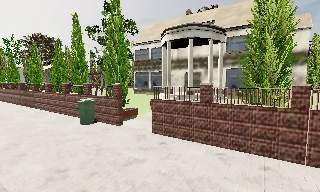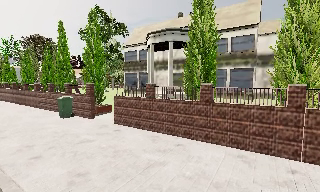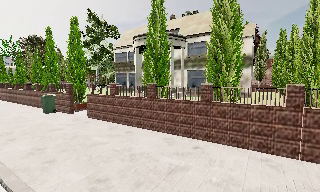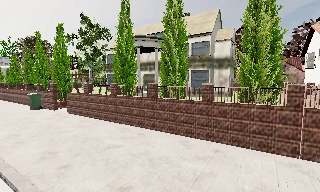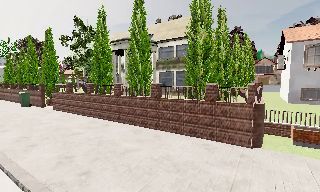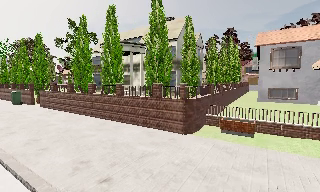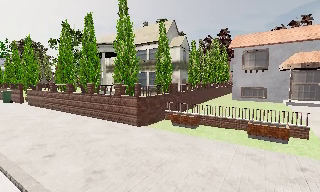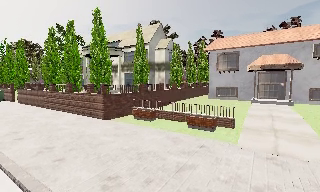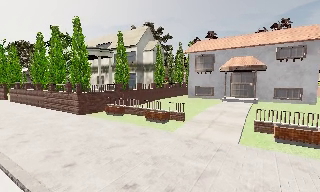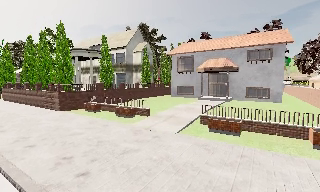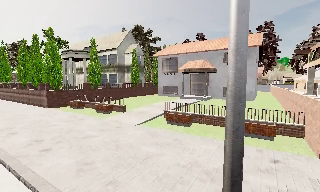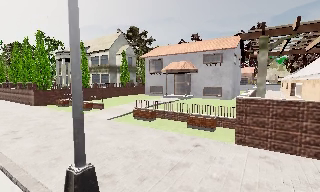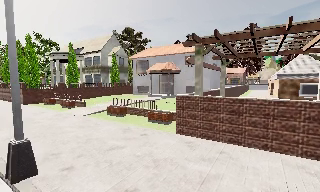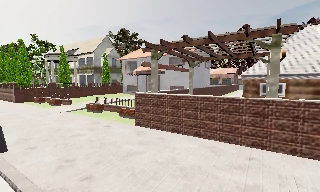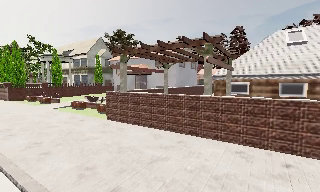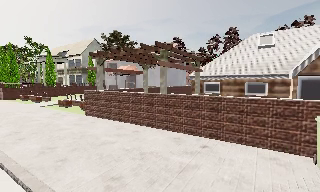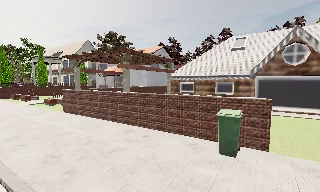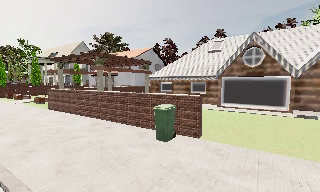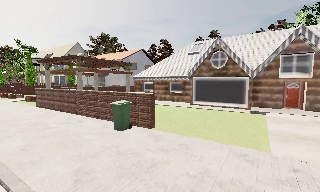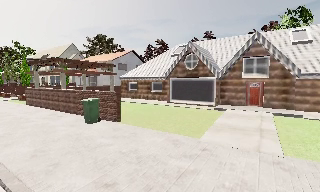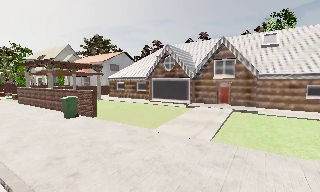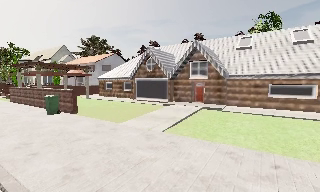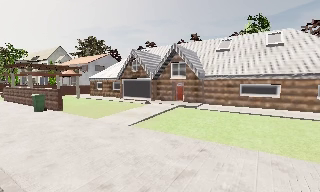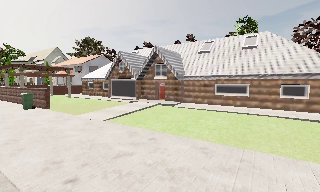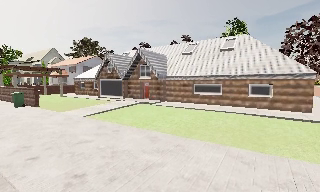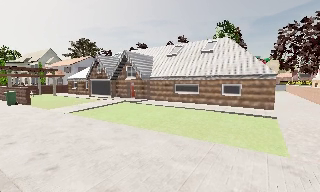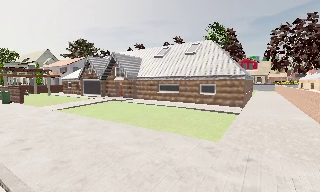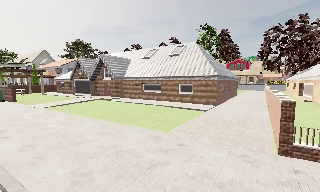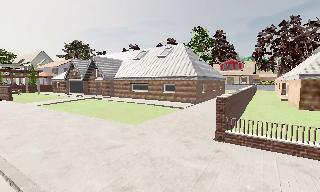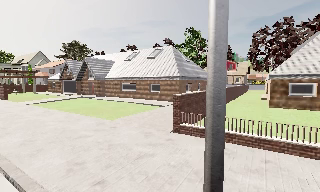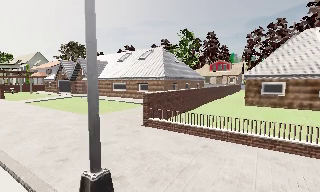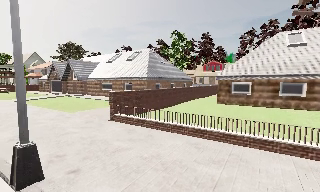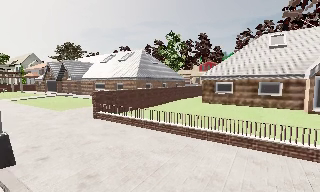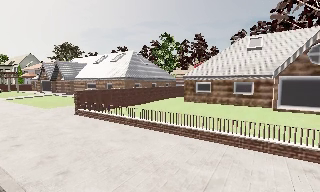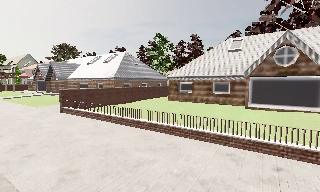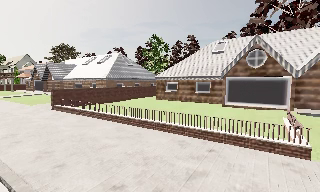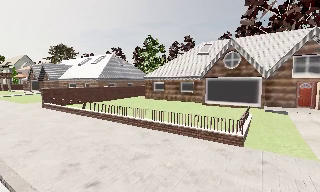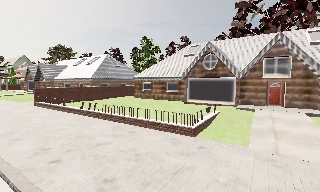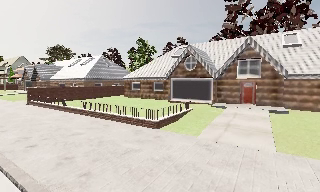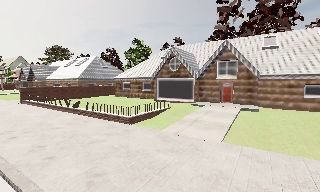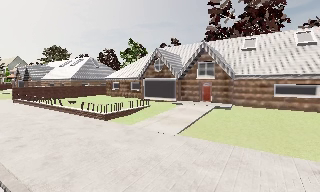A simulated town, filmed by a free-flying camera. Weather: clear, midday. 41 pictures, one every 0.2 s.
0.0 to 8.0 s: The camera travels to its right and backward, about 70 m, so close, fixed things drift to the left.
The film runs backward here.
